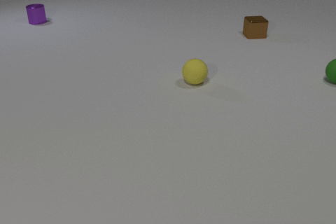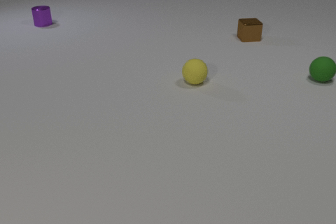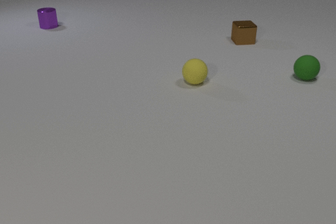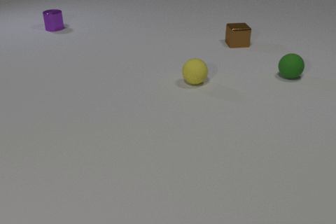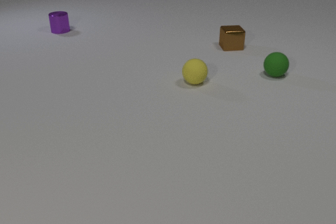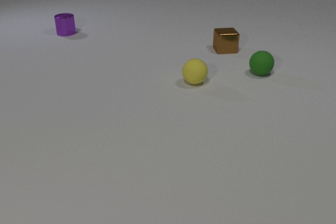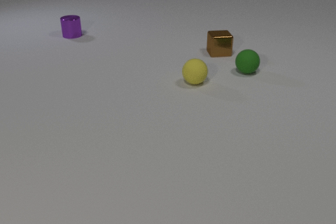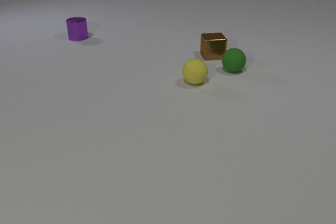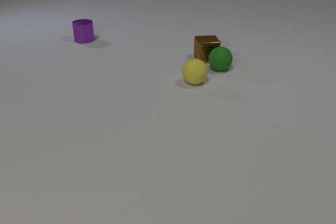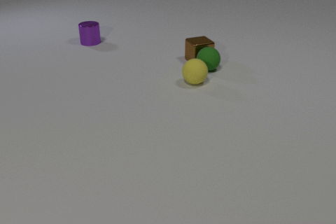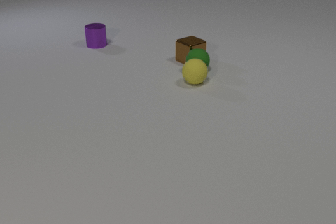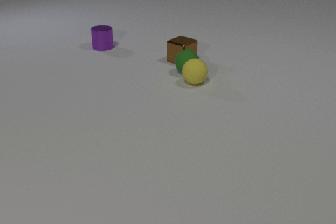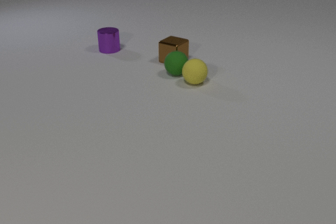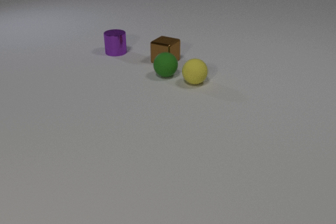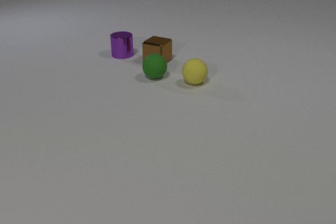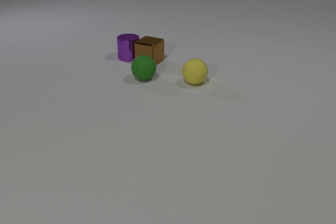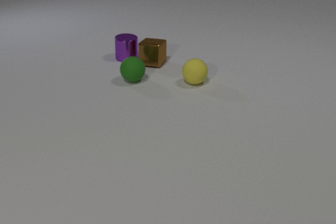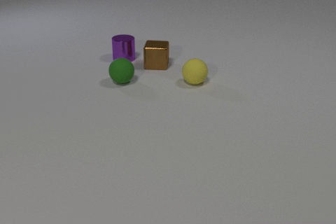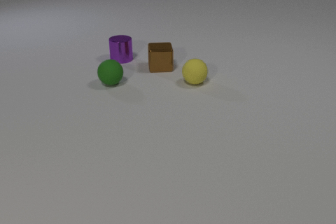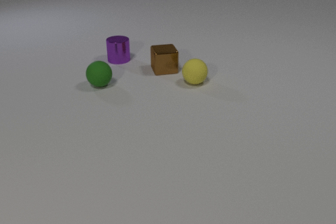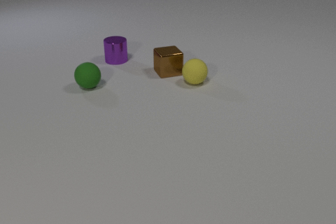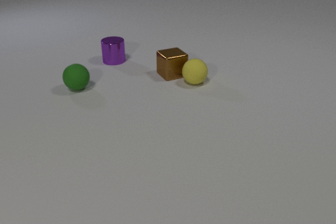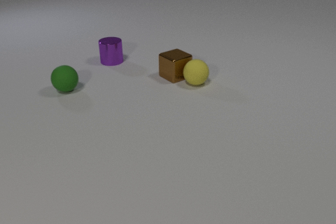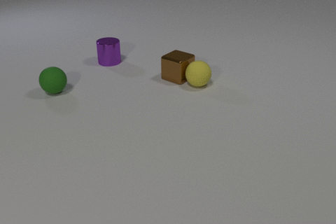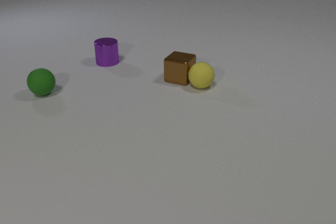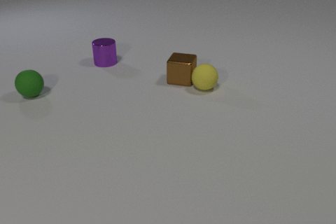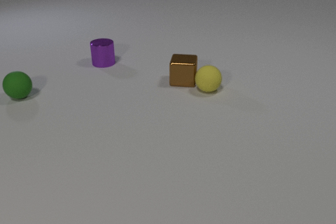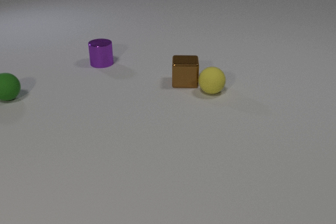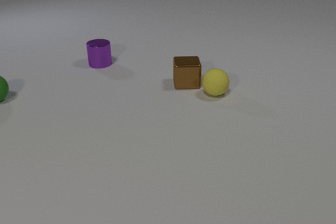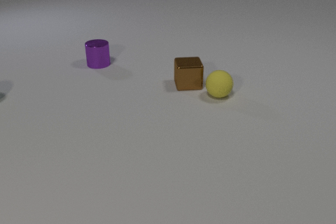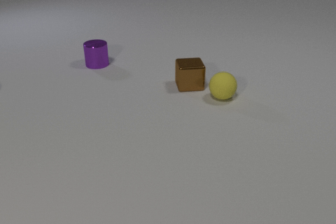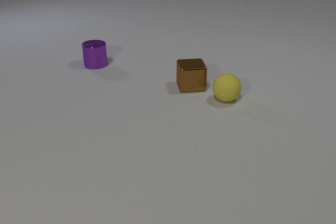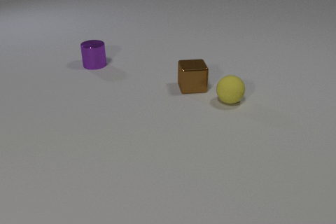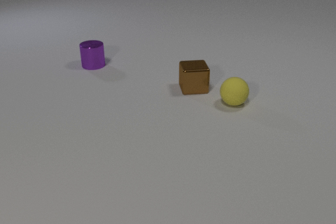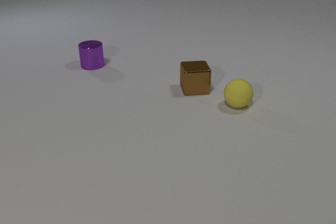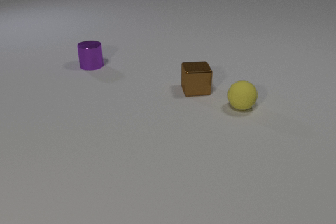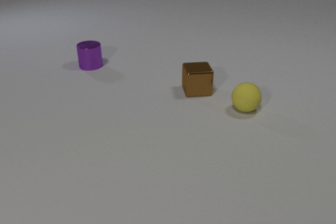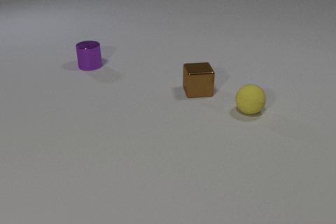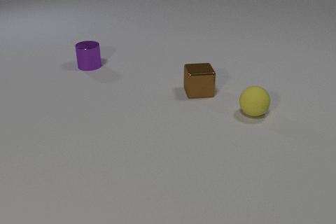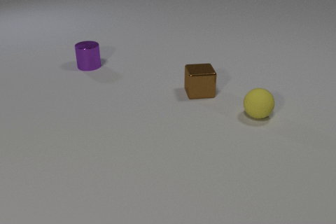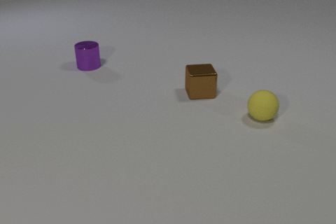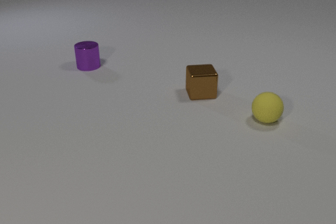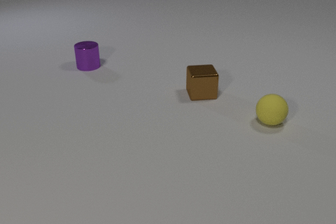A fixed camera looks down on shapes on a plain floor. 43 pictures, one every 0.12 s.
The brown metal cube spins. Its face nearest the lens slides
to the right.
The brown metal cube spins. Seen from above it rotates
counterclockwise.
0.00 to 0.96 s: The brown metal cube slides toward the camera and to the left. The green rubber sphere rolls to the left. The purple metal cylinder slides toward the camera and to the right.
0.96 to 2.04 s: The brown metal cube slides to the left, spins so that its near face slides to the right, counterclockwise seen from above. The green rubber sphere rolls to the left. The purple metal cylinder slides toward the camera and to the right. The brown metal cube and the green rubber sphere collide. The green rubber sphere and the yellow rubber sphere collide. The brown metal cube and the purple metal cylinder collide.
2.04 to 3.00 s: The brown metal cube slides toward the camera and to the right, spins so that its near face slides to the right, counterclockwise seen from above. The green rubber sphere rolls to the left. The purple metal cylinder slides to the left and toward the camera. The yellow rubber sphere rolls toward the camera and to the right. The brown metal cube and the yellow rubber sphere collide.
3.00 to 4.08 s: The brown metal cube slides toward the camera and to the right, spins so that its near face slides to the right, counterclockwise seen from above. The green rubber sphere rolls to the left, leaves at the left edge. The purple metal cylinder slides to the left. The yellow rubber sphere rolls to the right and toward the camera.
4.08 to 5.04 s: The brown metal cube slides toward the camera and to the right. The yellow rubber sphere rolls to the right and toward the camera.
What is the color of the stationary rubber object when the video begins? yellow.
How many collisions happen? 4.
How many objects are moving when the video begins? 3.
